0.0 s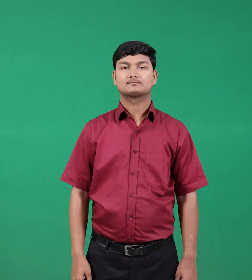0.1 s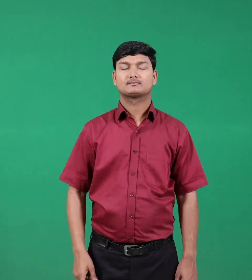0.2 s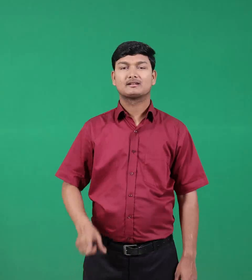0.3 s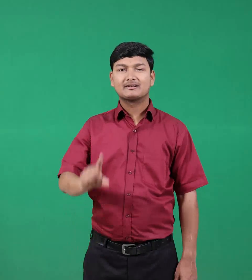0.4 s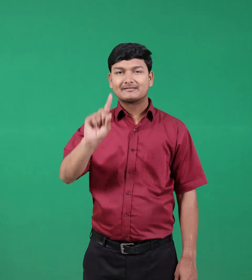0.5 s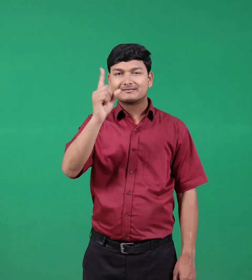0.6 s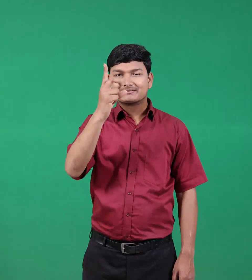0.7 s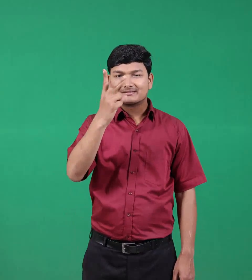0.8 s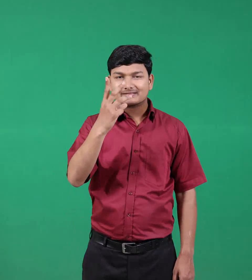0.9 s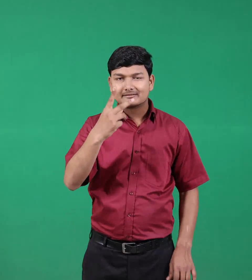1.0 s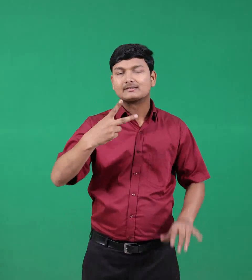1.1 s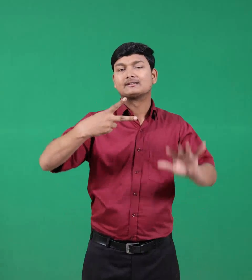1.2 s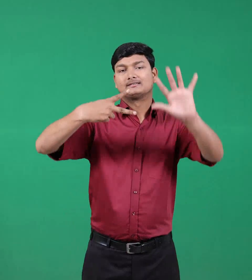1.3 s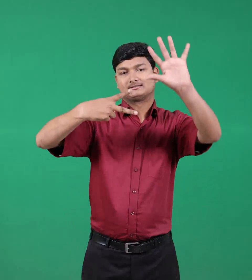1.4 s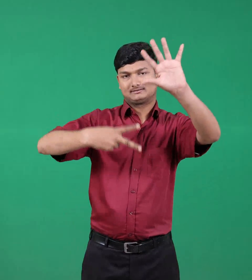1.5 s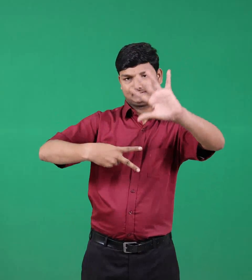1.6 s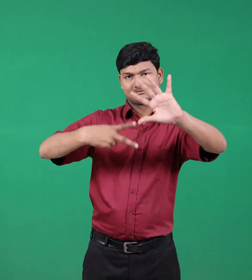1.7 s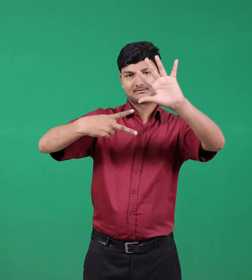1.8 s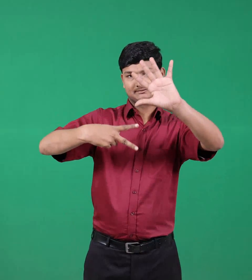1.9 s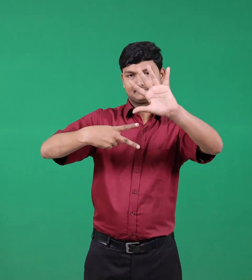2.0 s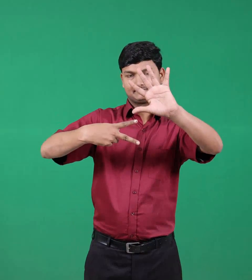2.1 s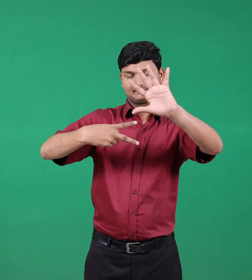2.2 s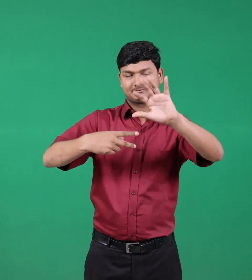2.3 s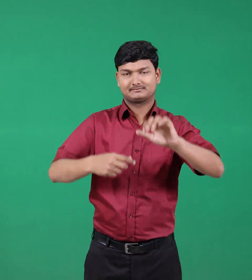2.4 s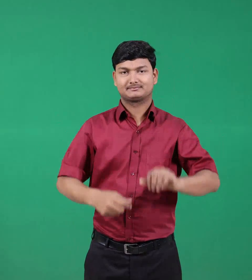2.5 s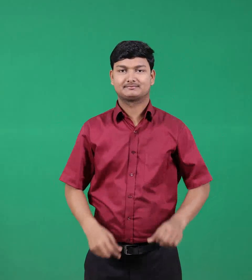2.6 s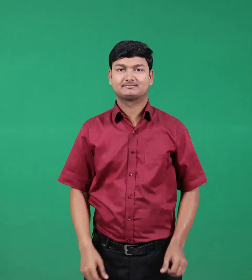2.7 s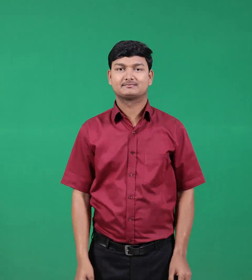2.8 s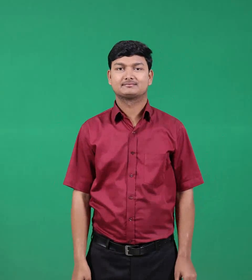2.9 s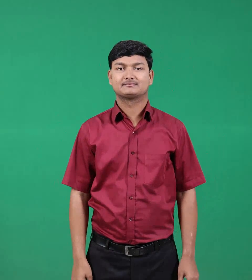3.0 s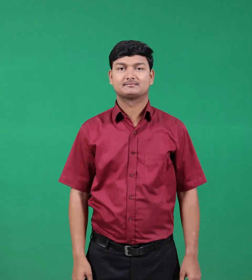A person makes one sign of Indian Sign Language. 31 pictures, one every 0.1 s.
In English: seventh
